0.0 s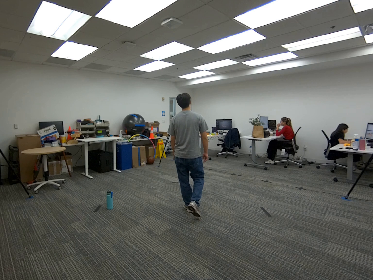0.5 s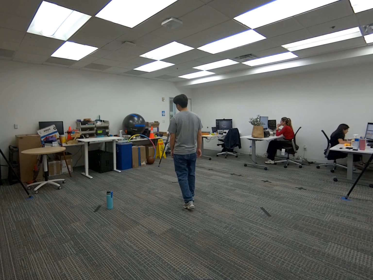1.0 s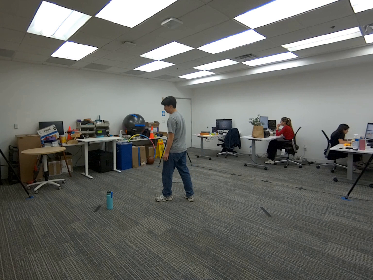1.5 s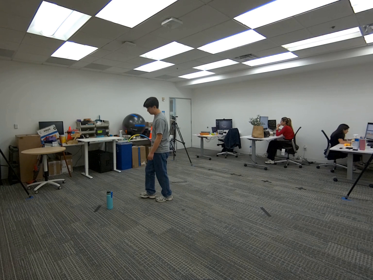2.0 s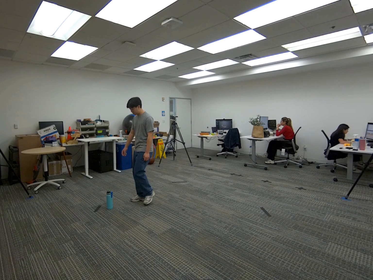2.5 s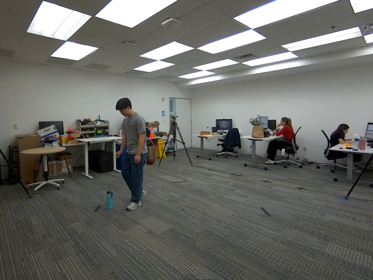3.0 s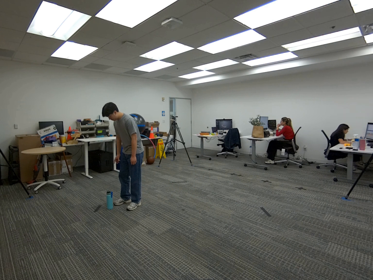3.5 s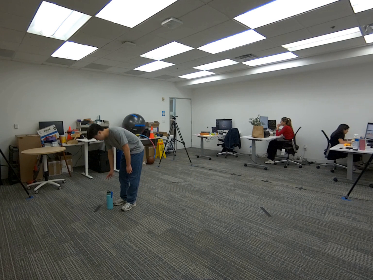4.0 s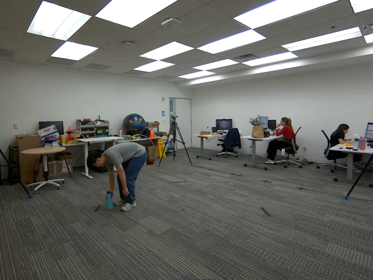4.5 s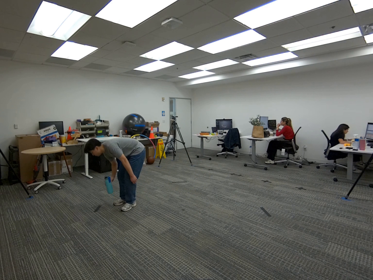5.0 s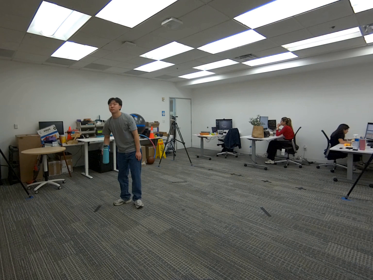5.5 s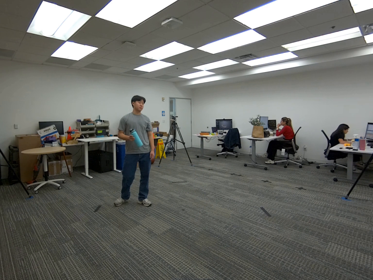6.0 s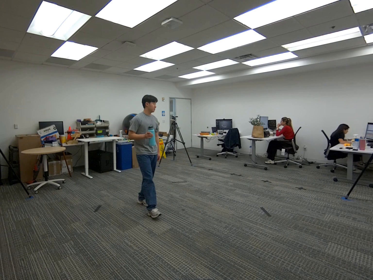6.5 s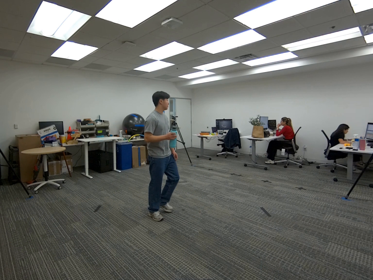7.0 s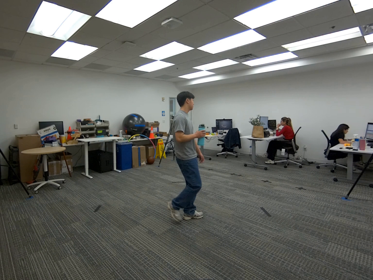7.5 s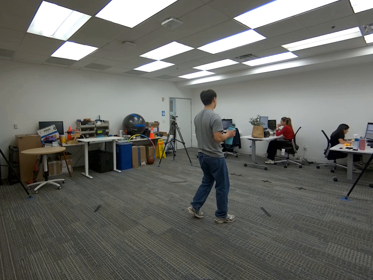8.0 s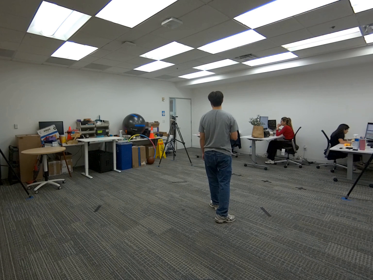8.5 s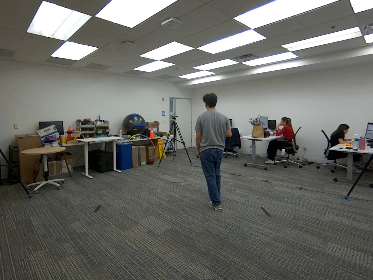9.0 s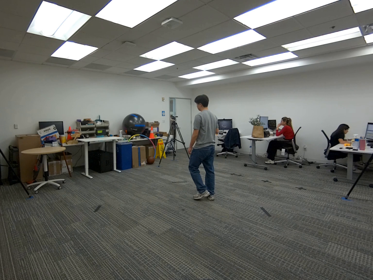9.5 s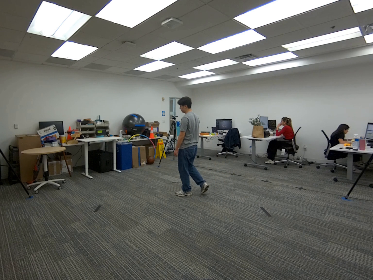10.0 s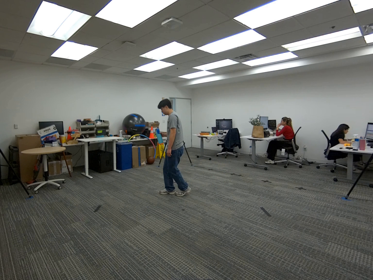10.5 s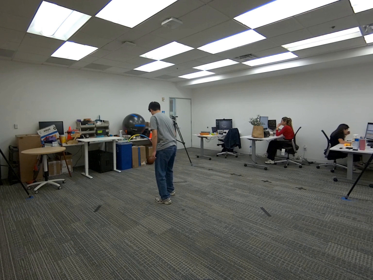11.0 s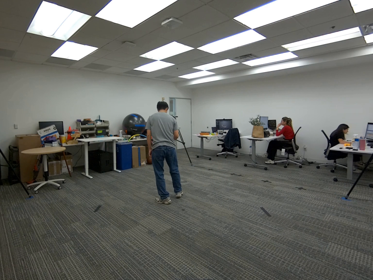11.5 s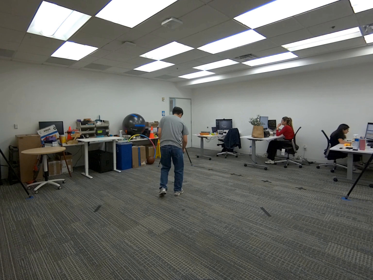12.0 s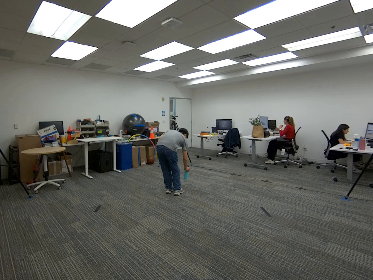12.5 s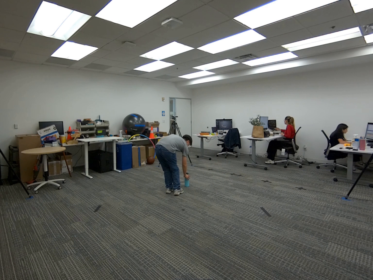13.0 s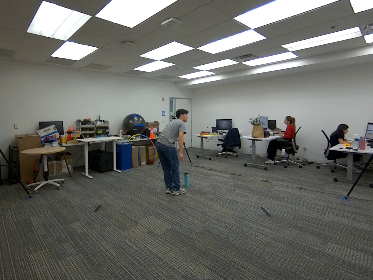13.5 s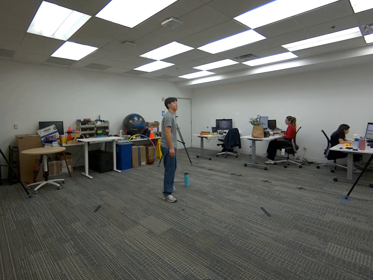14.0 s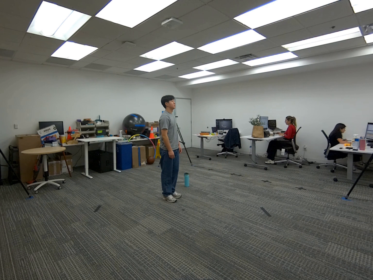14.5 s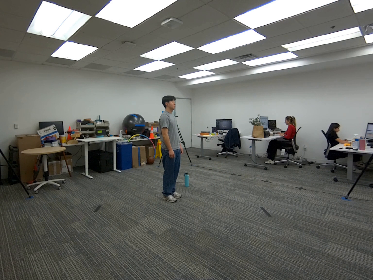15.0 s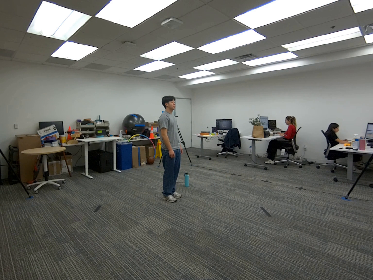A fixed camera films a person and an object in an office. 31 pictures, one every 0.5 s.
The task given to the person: Walk to the cyan water bottle on the ground. Pick it up with your right hand and hold it as you walk around. When finished, place the bottle back on the ground.
